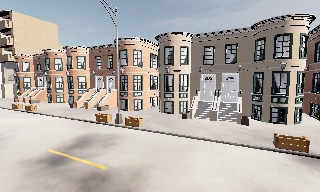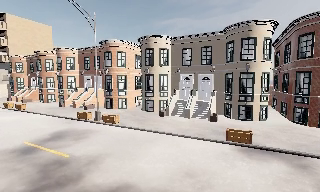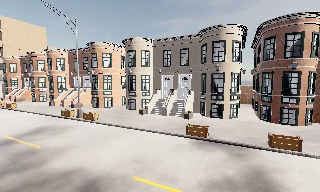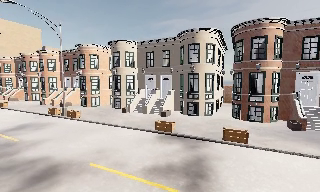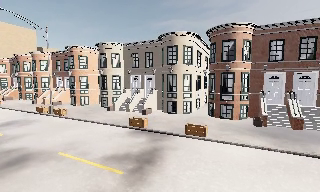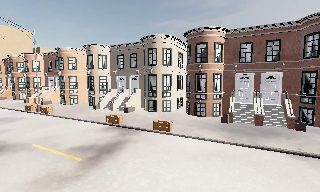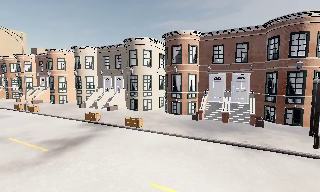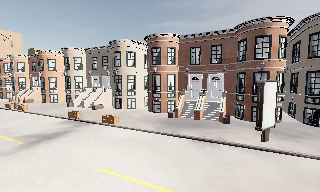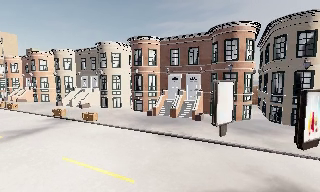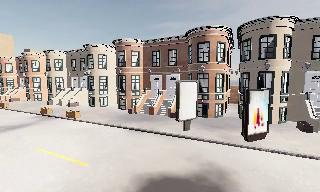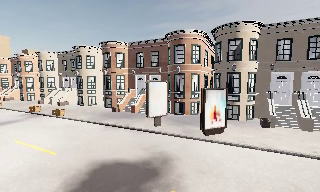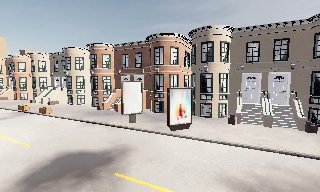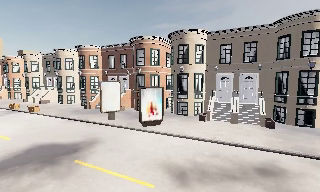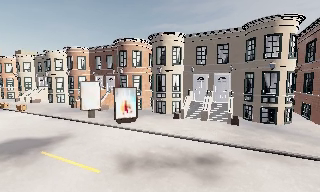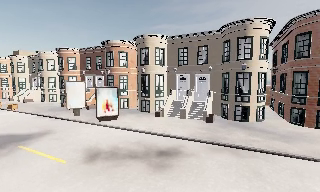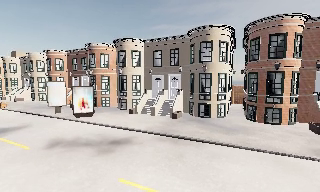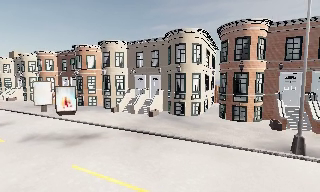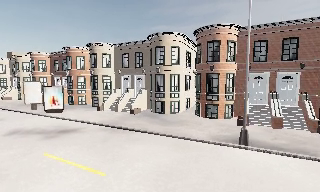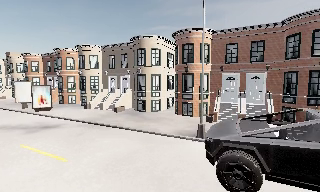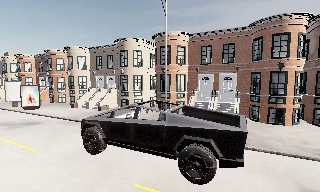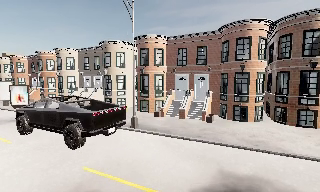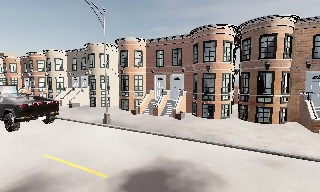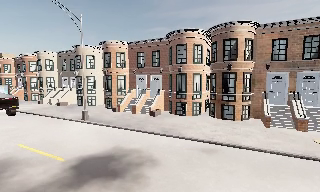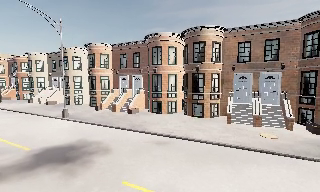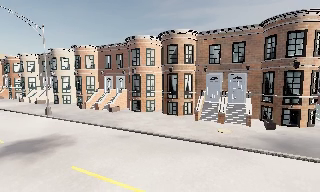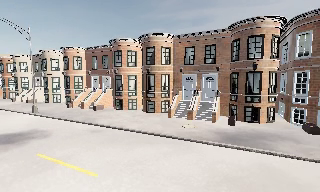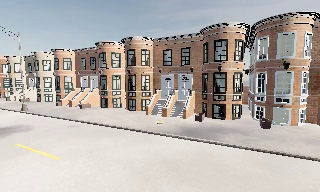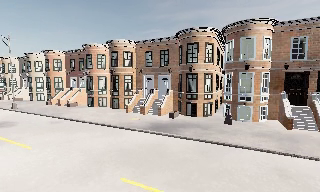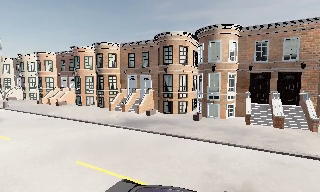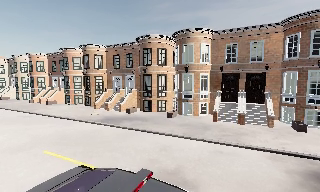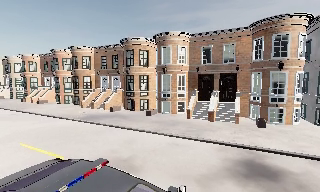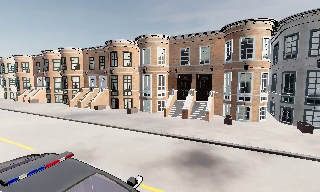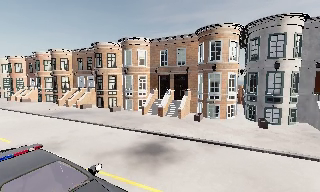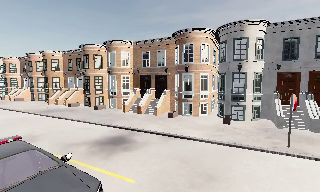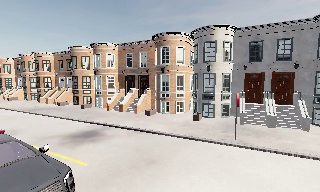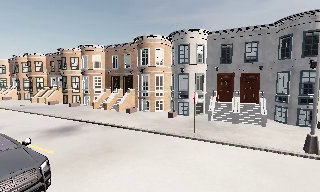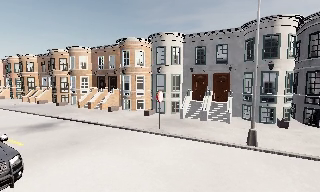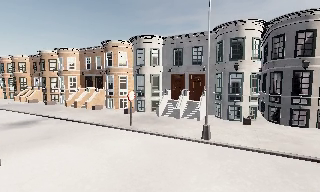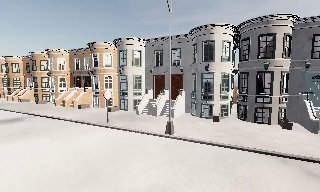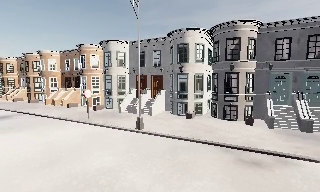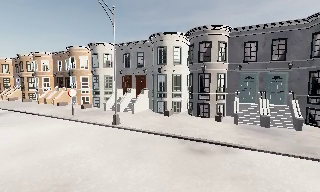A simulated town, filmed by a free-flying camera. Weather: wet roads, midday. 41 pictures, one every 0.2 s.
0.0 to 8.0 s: The camera travels to its right and backward, about 80 m, so close, fixed things drift to the left.
The film runs forward here.
